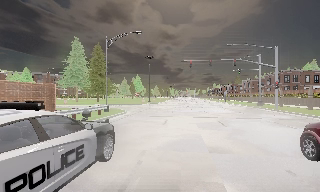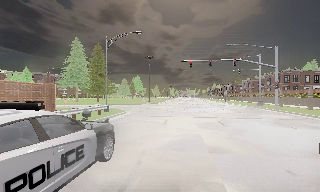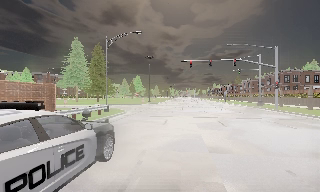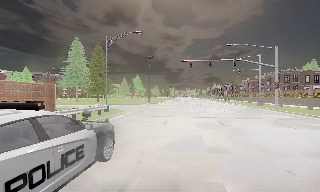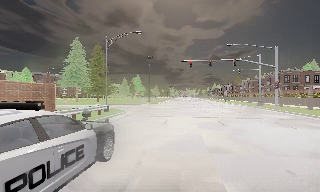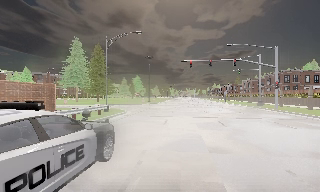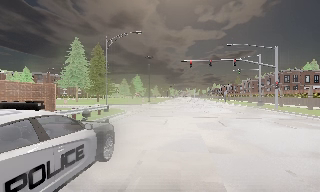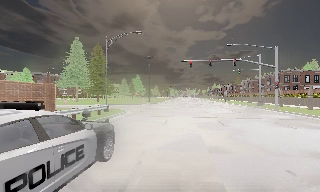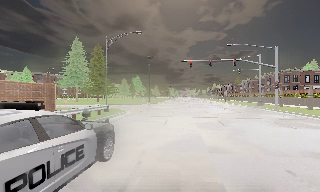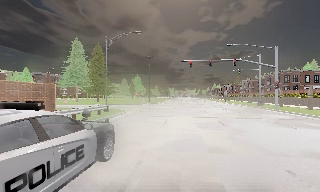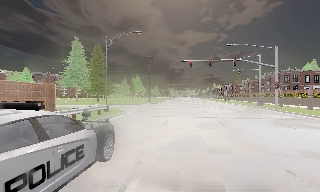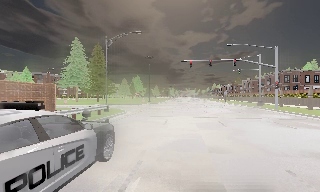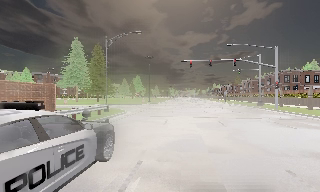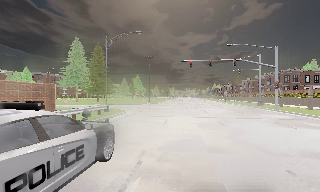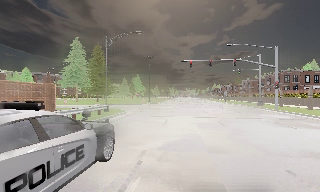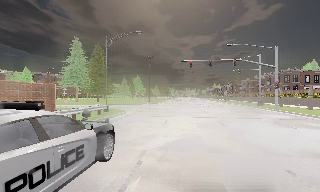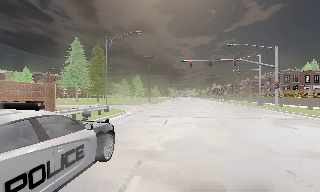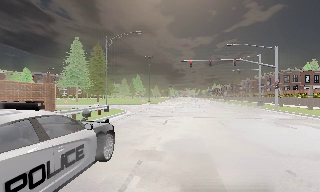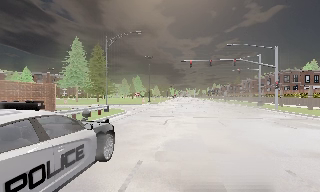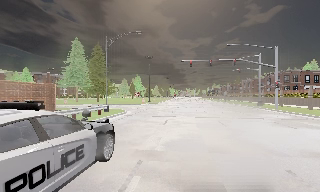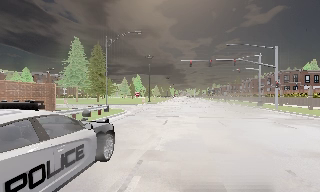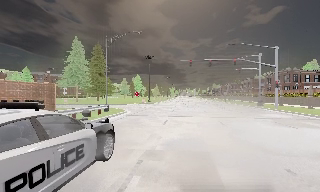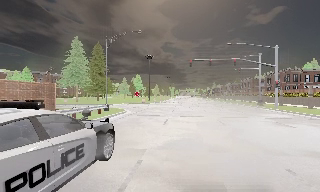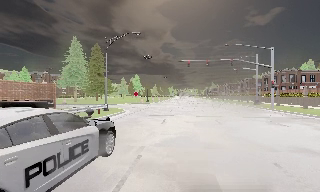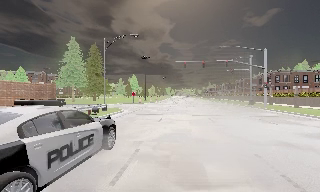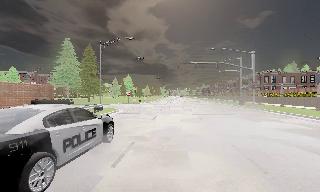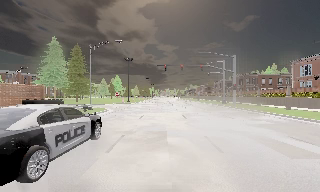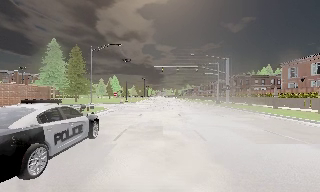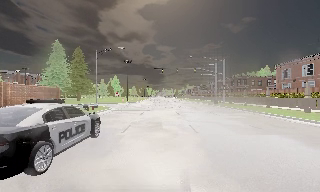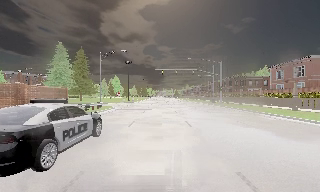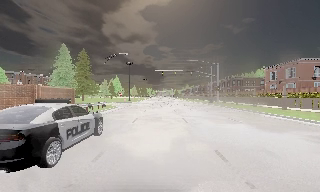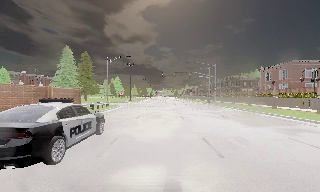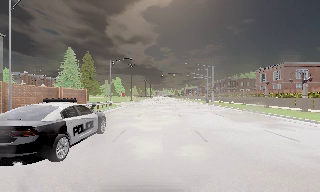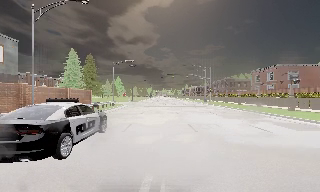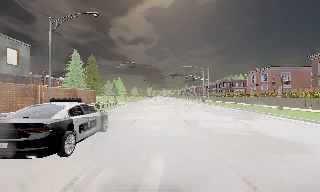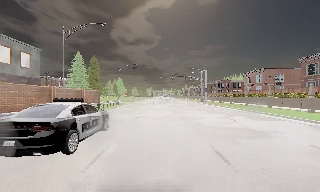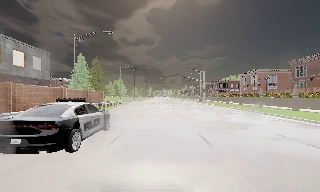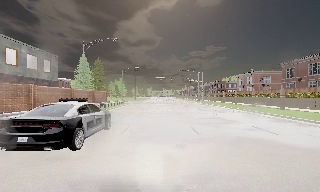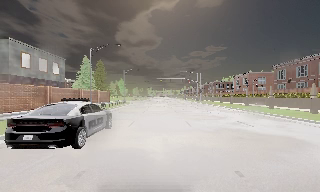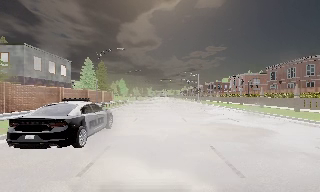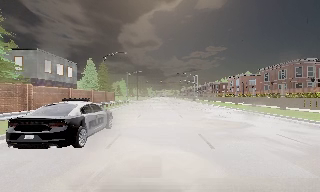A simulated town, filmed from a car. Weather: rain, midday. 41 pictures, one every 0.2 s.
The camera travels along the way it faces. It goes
backward.
0.0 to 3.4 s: The camera keeps its place and its aim.
3.4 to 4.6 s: The camera shifts only a little, or ends up much as it began.
4.6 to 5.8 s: The camera travels backward, about 7 m, so what stands in front gets smaller. It gains speed.
5.8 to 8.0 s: The camera travels backward, about 18 m, so what stands in front gets smaller.
The film runs backward here.
